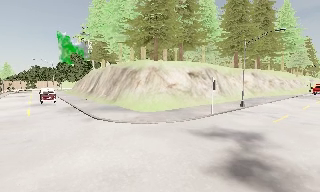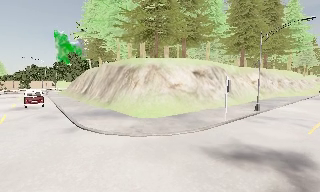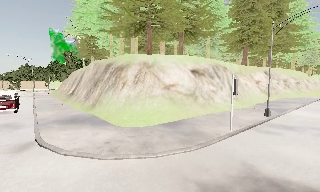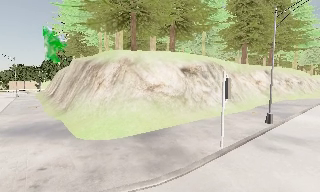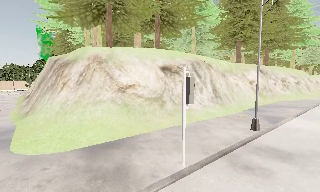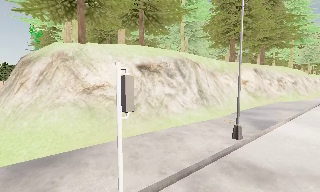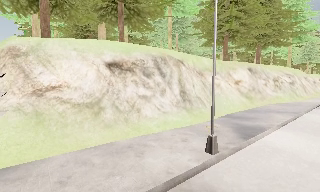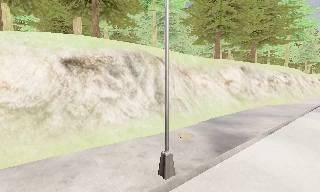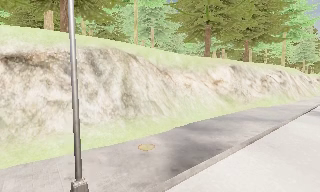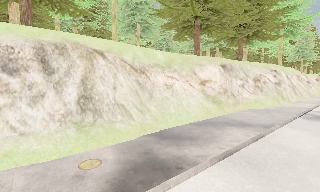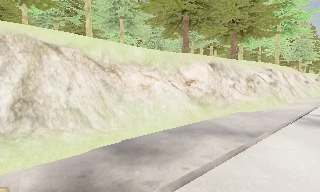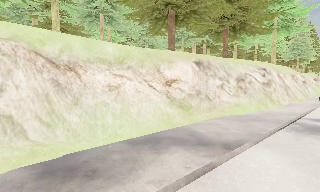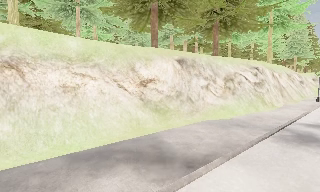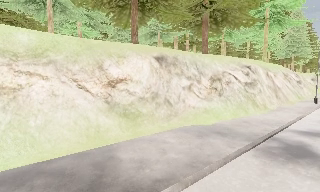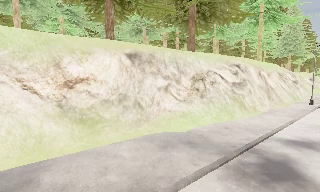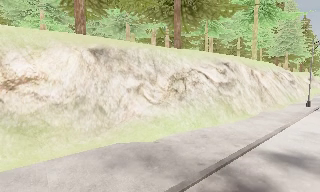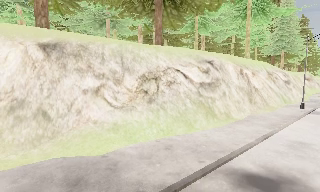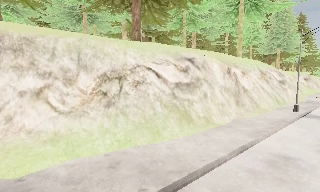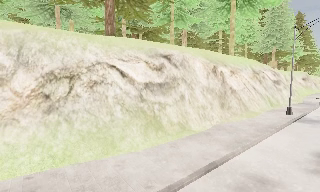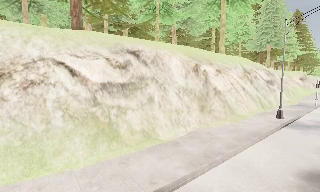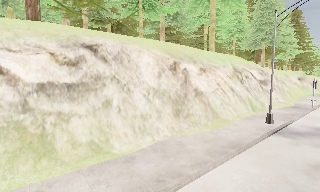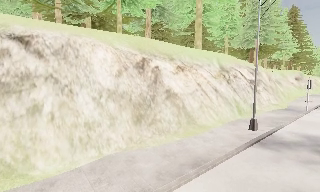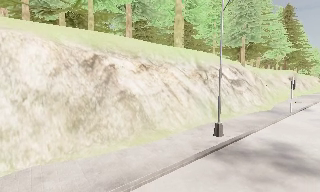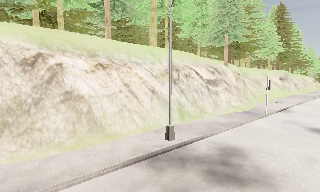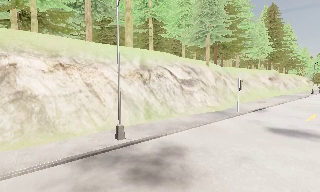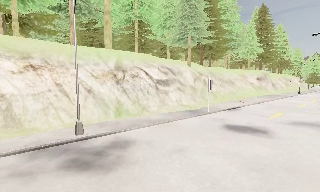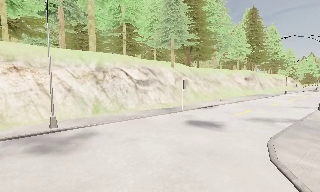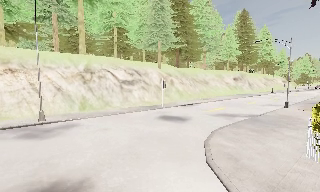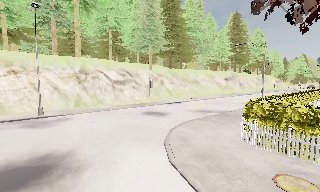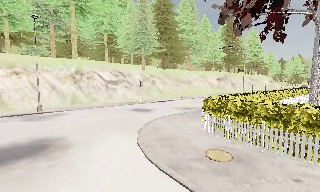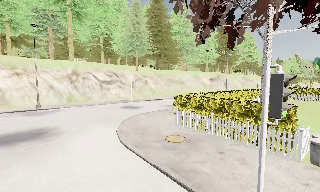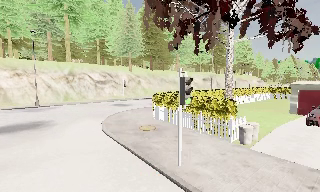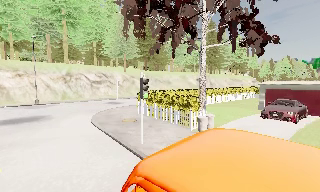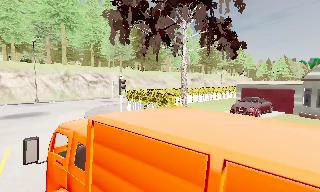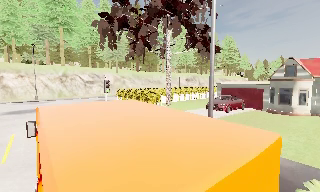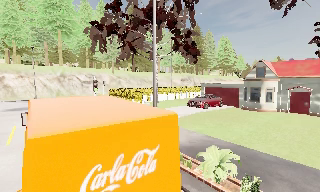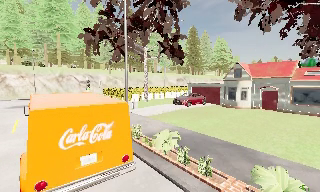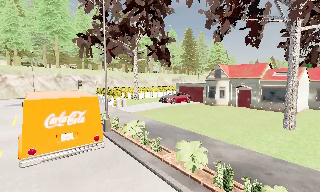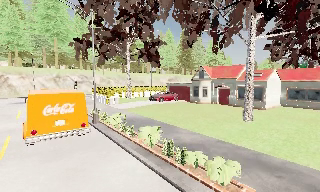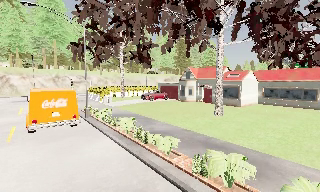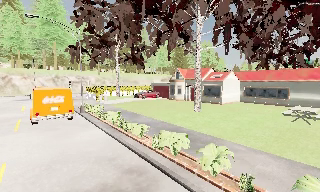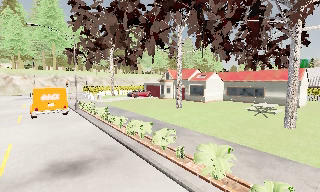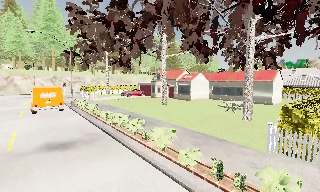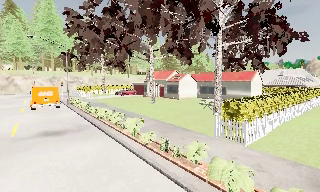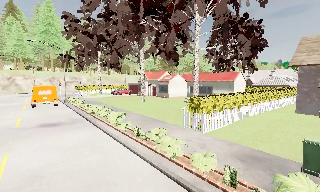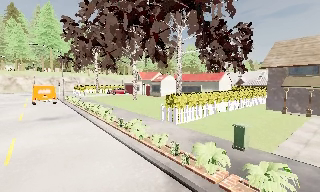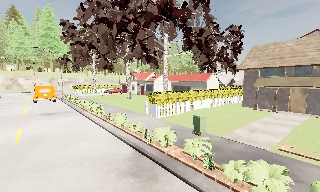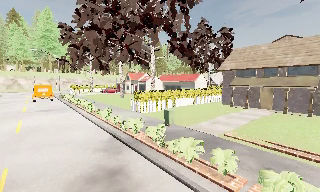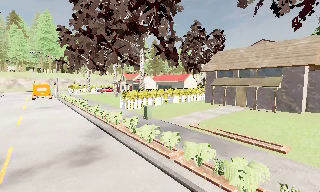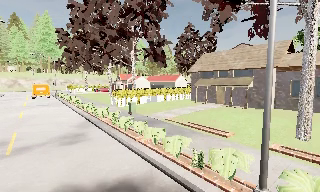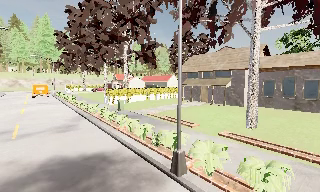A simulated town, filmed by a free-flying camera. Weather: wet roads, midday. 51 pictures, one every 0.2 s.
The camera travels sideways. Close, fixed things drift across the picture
to the left.
0.0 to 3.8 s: The camera travels to its right and forward, about 45 m, so close, fixed things drift to the left.
3.8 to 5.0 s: The camera travels to its right, about 14 m, so close, fixed things drift to the left.
5.0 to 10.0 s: The camera travels backward and to its right, about 55 m, so what stands in front gets smaller.
The film runs backward here.
